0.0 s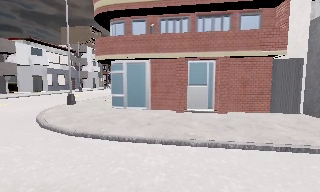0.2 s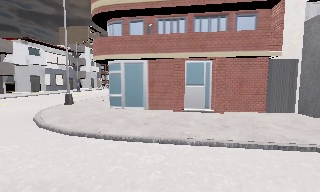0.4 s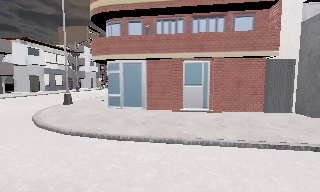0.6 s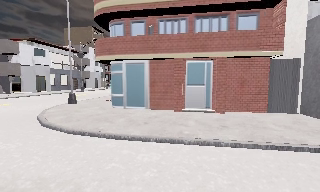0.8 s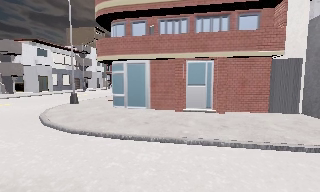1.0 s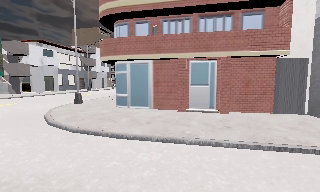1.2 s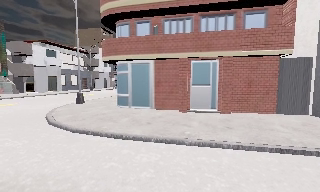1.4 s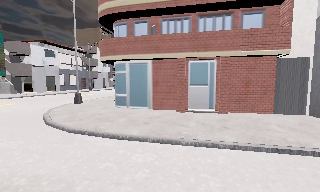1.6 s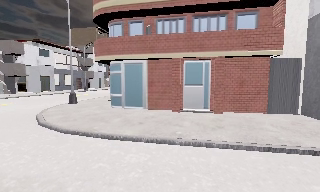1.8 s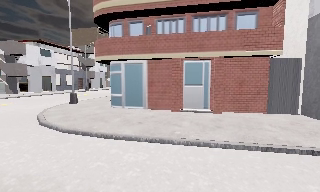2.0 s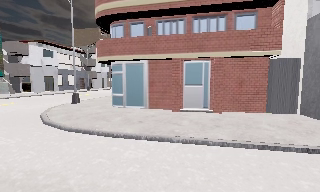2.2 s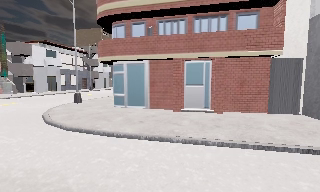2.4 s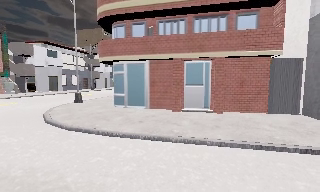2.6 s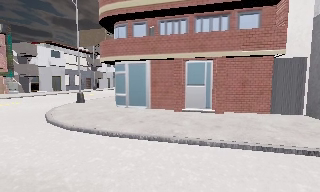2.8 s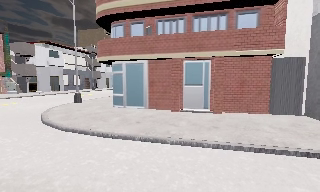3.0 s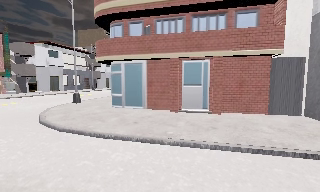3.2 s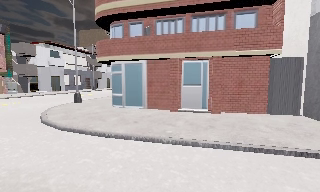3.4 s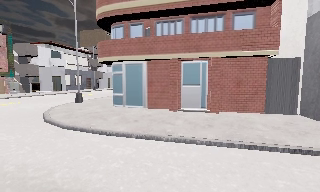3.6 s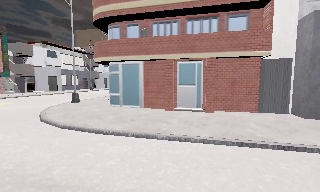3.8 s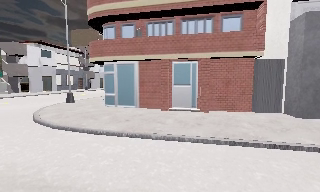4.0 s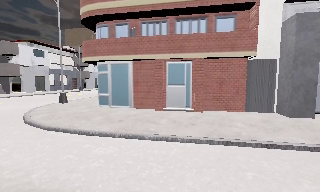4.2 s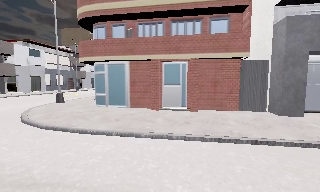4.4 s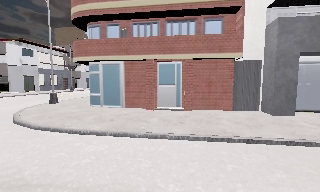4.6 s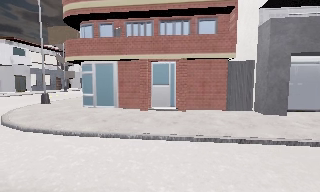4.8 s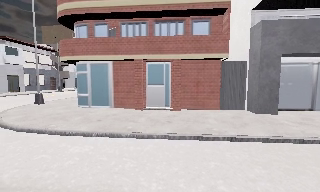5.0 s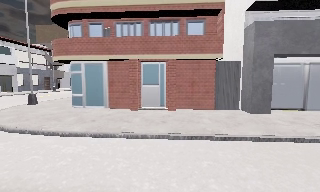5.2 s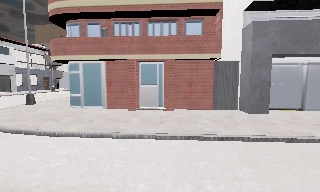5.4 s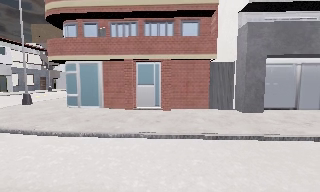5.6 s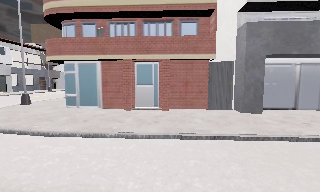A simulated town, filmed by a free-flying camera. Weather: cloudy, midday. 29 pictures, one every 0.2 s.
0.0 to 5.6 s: The camera travels to its right and backward, about 2 m, so close, fixed things drift to the left.
The film runs backward here.
